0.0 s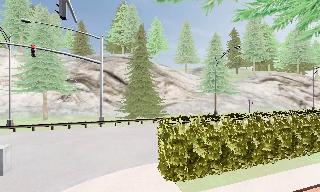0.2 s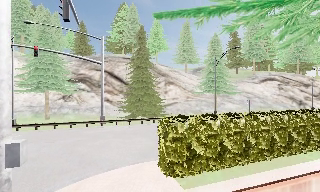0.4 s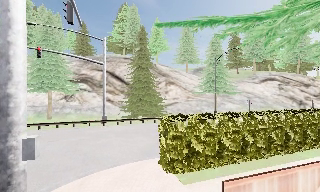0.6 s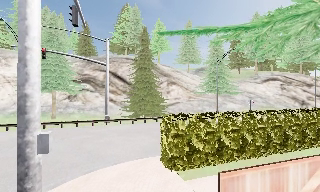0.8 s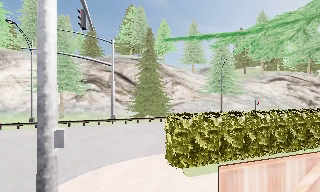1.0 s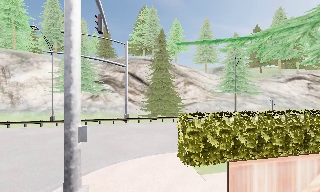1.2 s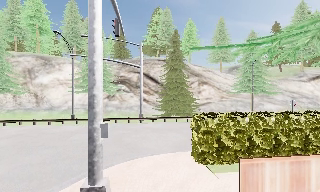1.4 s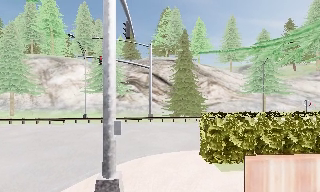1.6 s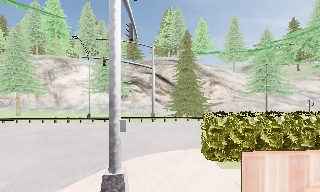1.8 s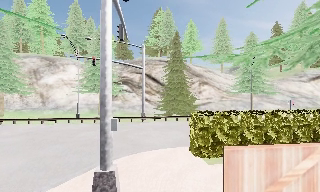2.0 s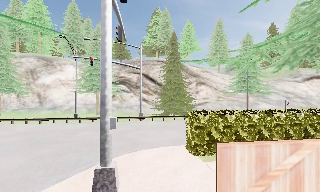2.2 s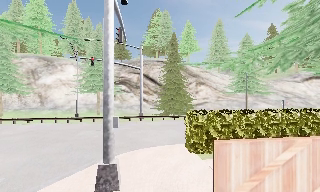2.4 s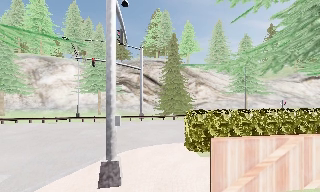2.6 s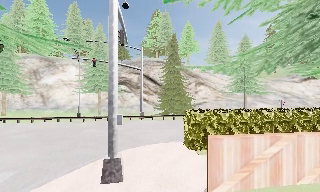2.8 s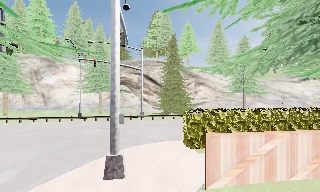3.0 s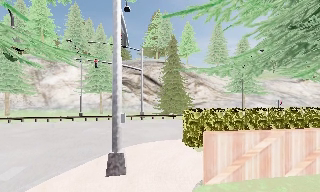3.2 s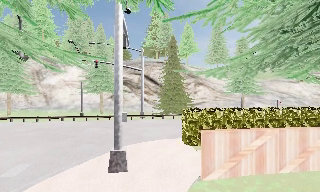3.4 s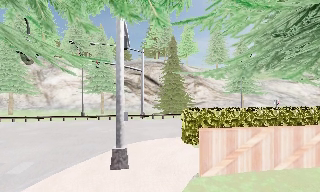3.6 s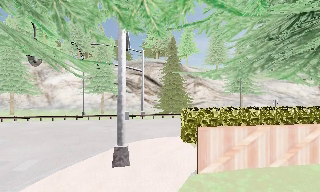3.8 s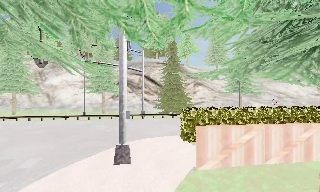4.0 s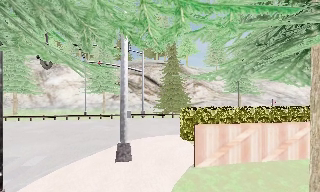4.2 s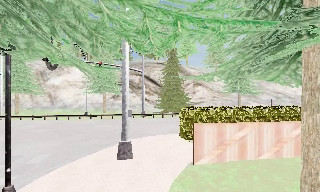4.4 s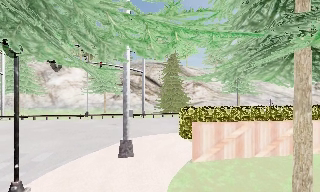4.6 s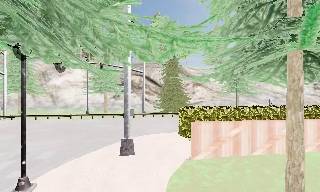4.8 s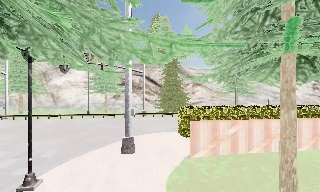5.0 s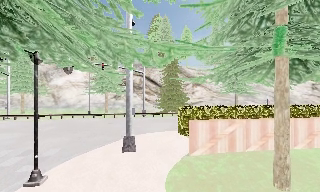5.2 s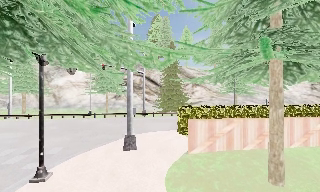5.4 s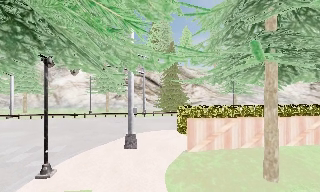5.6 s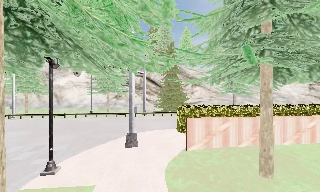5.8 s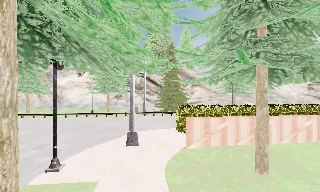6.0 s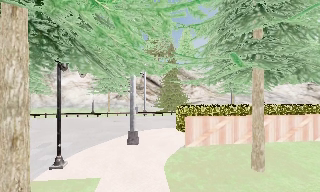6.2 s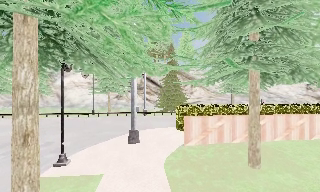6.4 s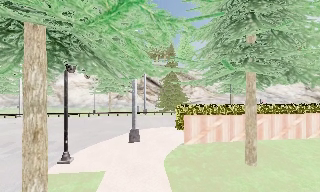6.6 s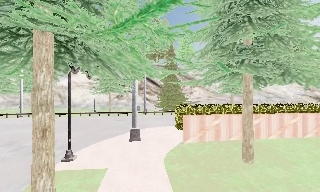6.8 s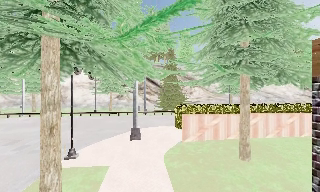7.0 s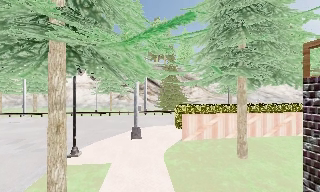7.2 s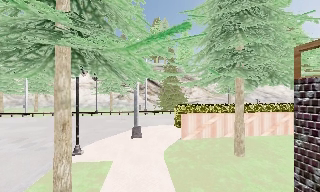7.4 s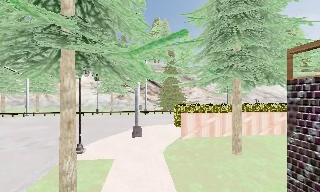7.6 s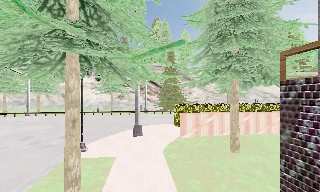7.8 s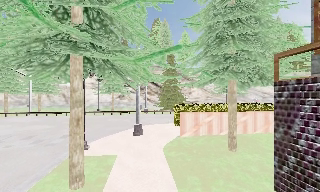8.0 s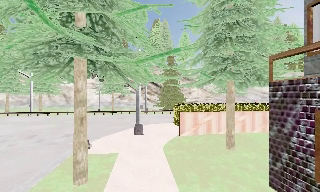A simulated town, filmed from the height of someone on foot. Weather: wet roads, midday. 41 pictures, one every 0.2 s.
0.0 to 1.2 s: The scene slides to the right, as the camera pans about 10 degrees to its left. It travels backward, about 1.5 m, so what stands in front gets smaller.
1.2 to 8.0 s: The camera travels backward, about 7 m, so what stands in front gets smaller.
The film runs backward here.
